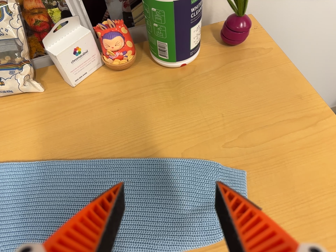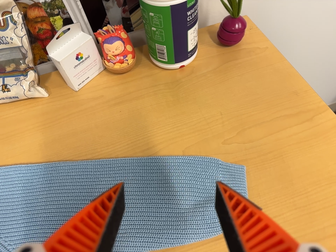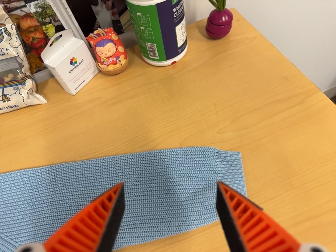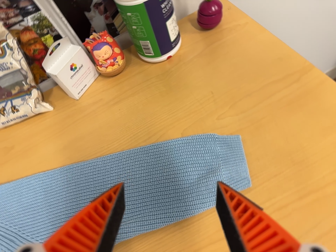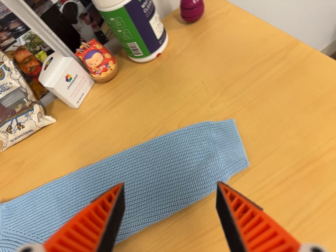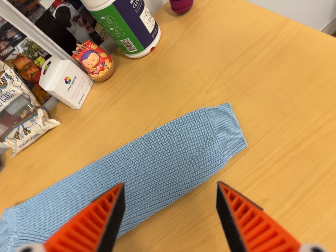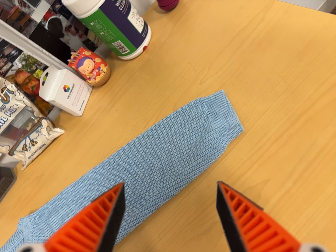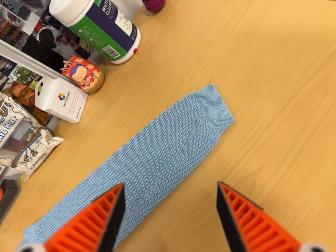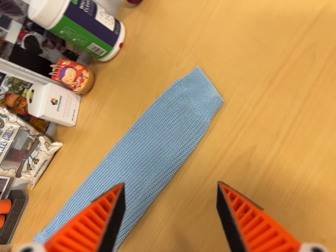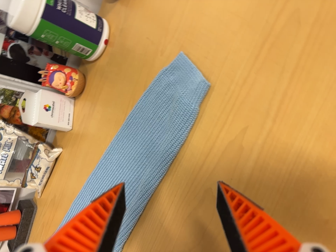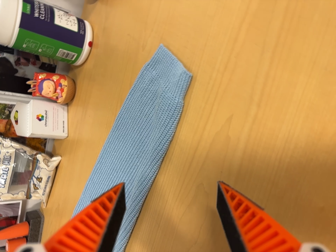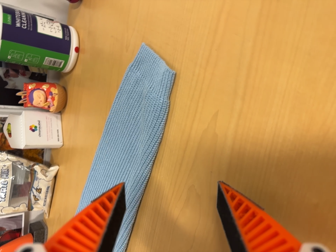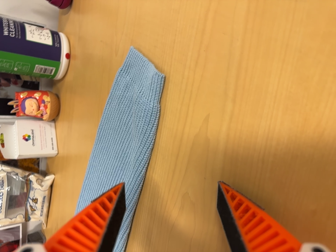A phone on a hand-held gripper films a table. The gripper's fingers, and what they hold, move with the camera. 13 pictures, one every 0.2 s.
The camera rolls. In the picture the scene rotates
counterclockwise.
0.0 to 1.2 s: The camera pans to its left by about 10 degrees. It travels to its right, toward the bottom of its view and backward, about 14 cm. It rolls about its line of sight by about 30 degrees, and the scene rotates counterclockwise.
1.2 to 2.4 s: The camera travels to its right and forward, about 16 cm. It rolls about its line of sight by about 30 degrees, and the scene rotates counterclockwise.
The film runs forward here.
